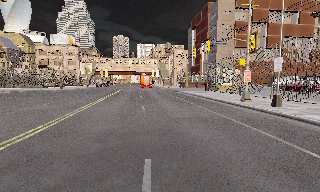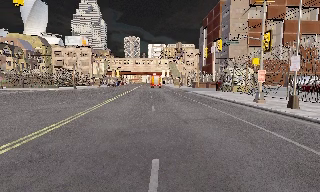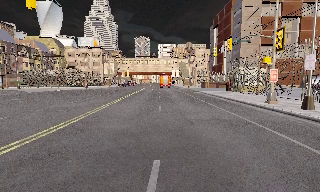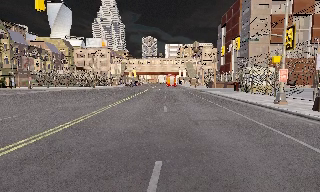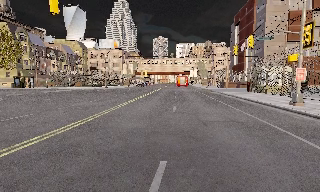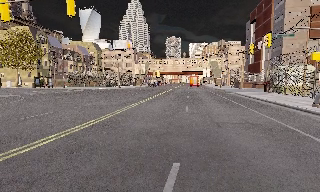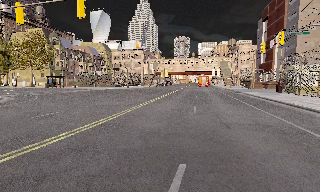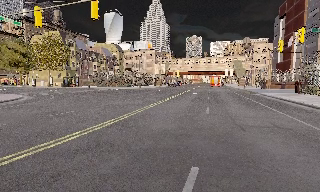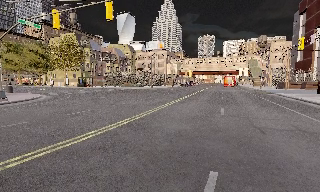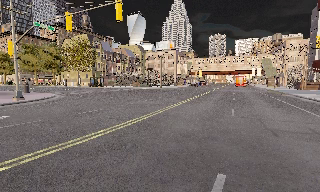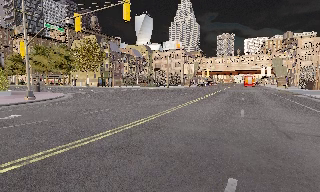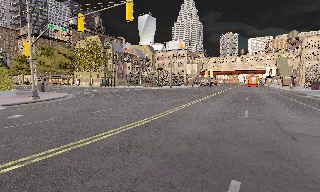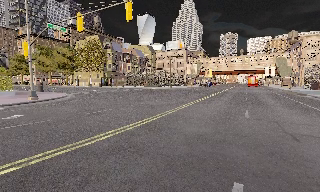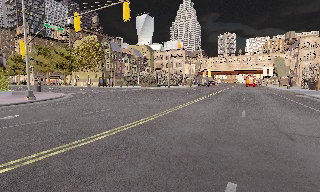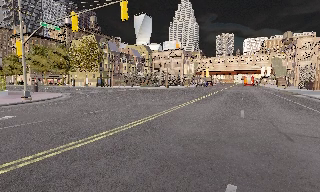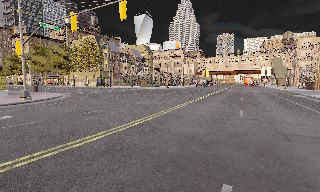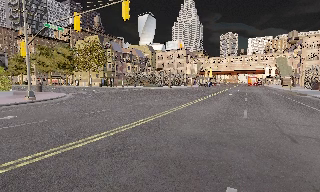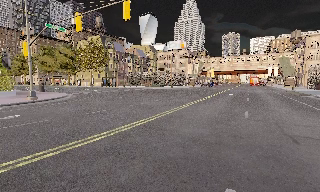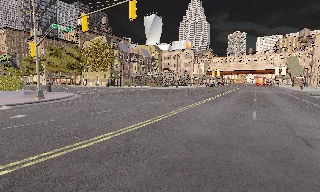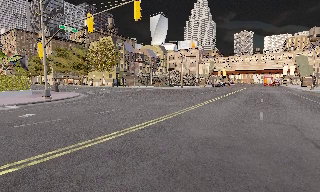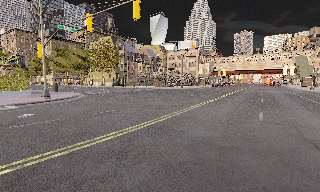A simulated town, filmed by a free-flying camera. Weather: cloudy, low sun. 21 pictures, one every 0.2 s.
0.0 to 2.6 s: The camera swings to its left by about 35 degrees, and the scene slides to the right. It travels forward, about 0.5 m.
2.6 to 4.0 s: The camera shifts only a little, or ends up much as it began.
The film runs forward here.
